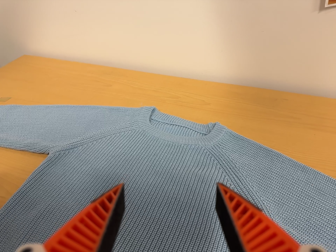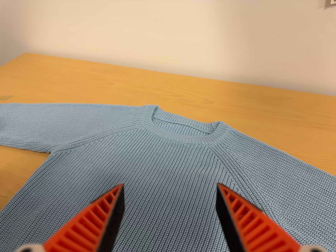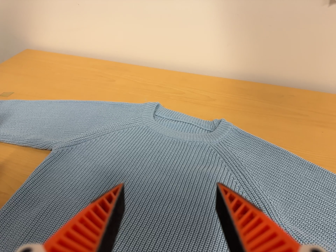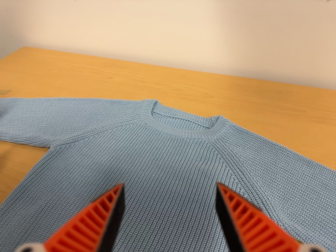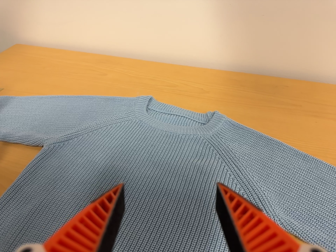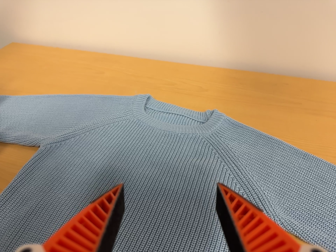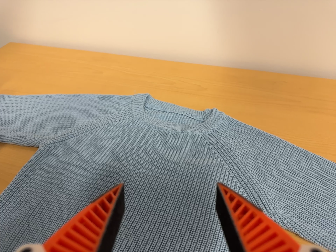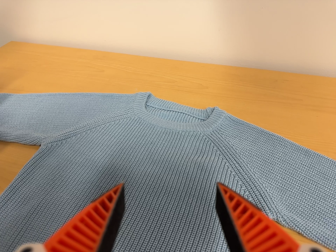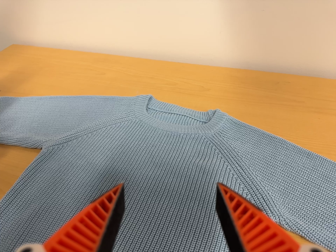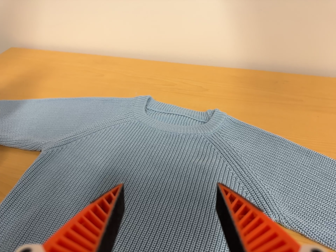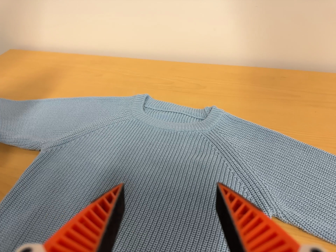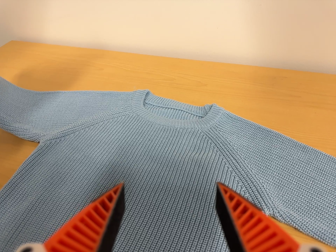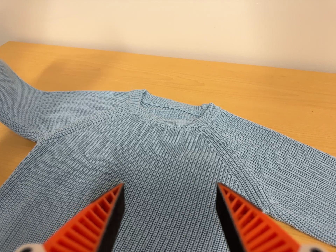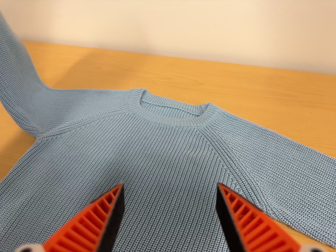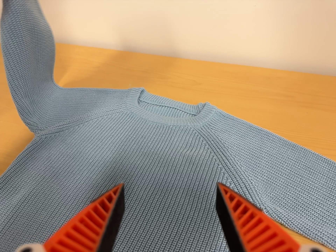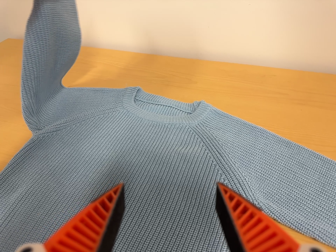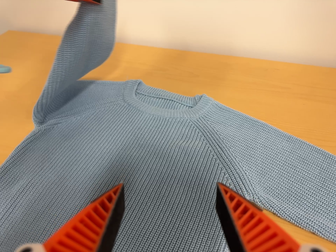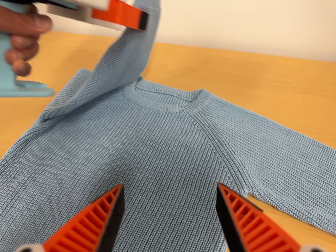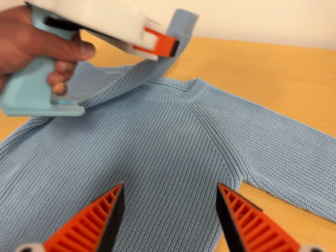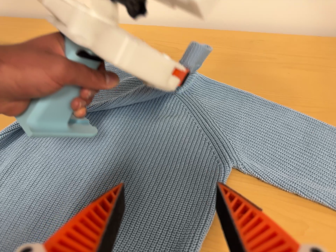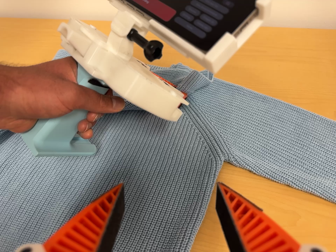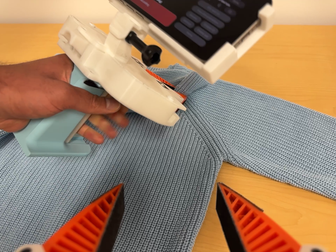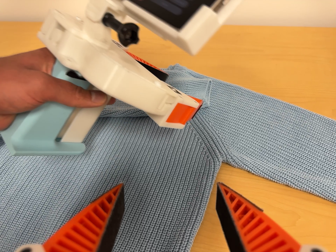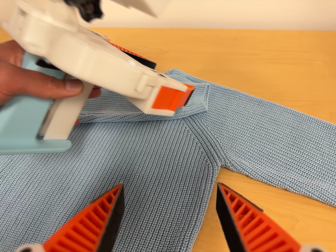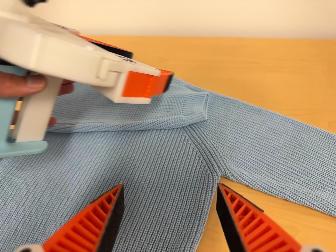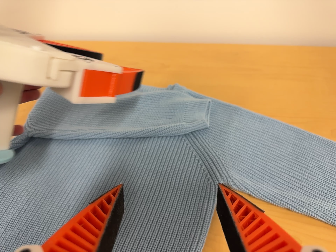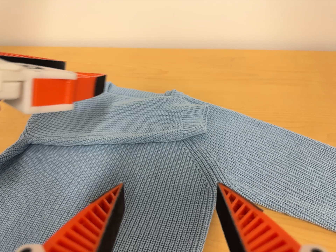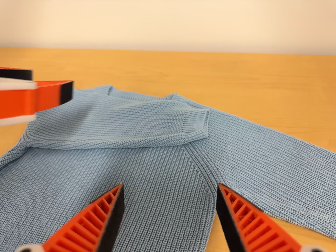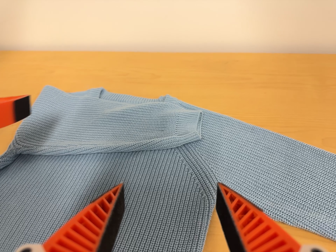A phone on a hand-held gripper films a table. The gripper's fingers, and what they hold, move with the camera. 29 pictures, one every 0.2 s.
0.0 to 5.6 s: The camera travels to its right, about 6 cm, so close, fixed things drift to the left. It rolls about its line of sight by about 10 degrees, and the scene rotates counterclockwise.
The film runs forward here.
